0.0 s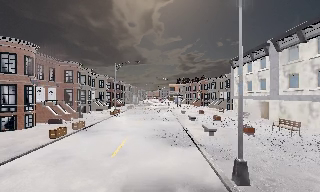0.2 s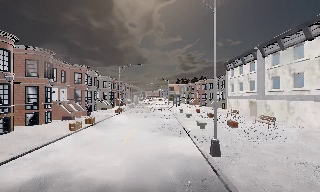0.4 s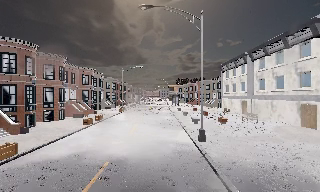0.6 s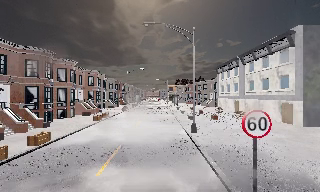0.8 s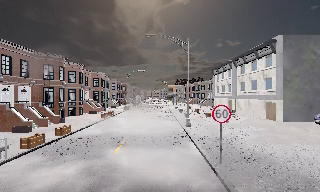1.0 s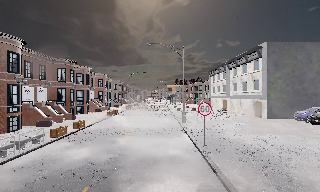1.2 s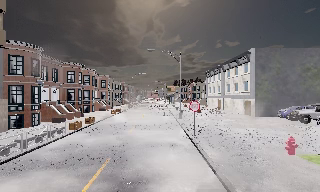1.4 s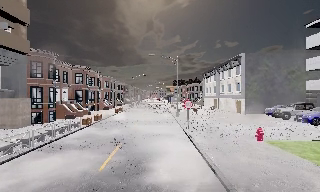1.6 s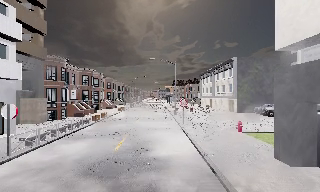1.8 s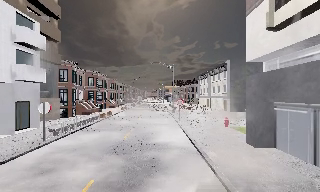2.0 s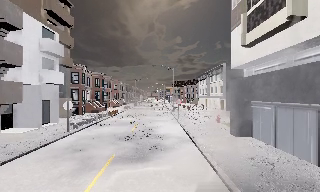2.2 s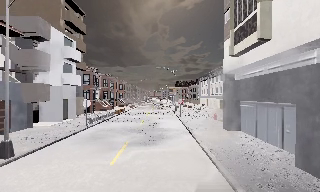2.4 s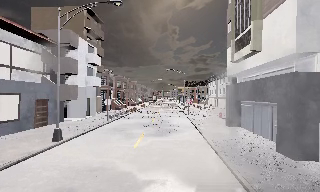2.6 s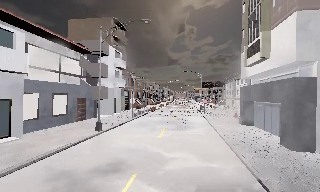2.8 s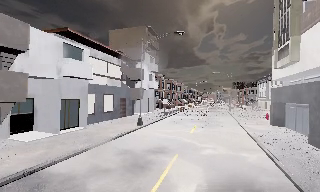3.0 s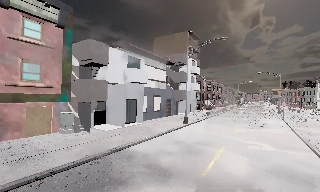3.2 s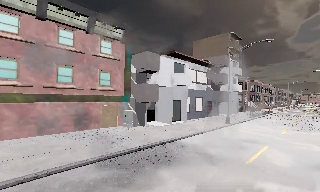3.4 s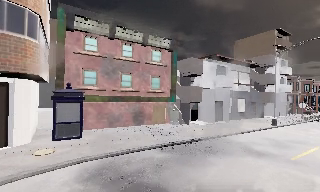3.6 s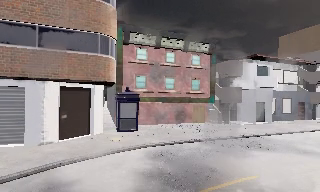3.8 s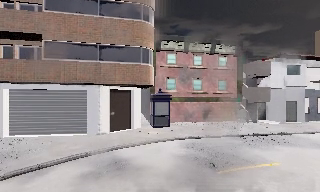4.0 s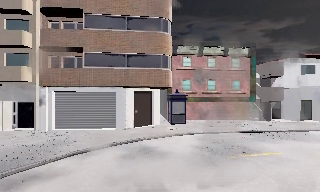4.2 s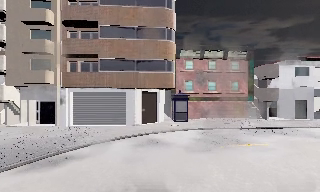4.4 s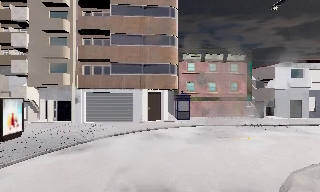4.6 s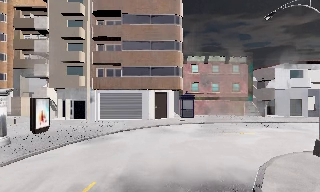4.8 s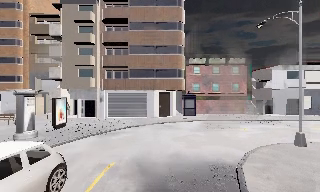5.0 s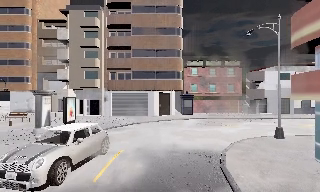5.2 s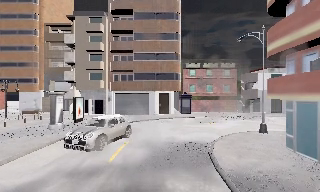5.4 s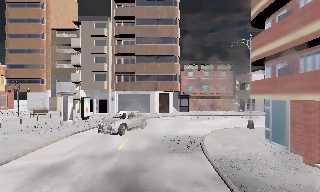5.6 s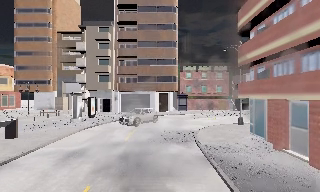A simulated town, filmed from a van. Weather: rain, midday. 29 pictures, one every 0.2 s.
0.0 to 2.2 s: The camera travels backward, about 25 m, so what stands in front gets smaller.
2.2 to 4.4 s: The scene slides to the right, as the camera pans about 85 degrees to its left. It travels backward, about 20 m.
4.4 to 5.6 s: The camera travels backward, about 9 m, so what stands in front gets smaller.
The film runs backward here.
